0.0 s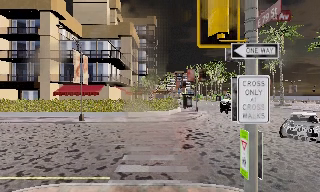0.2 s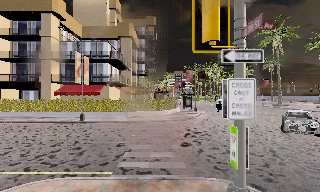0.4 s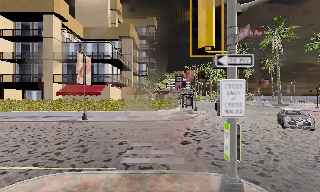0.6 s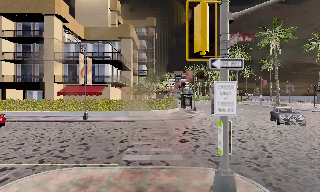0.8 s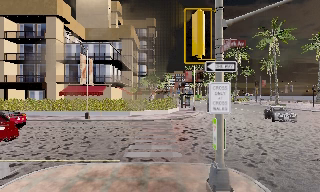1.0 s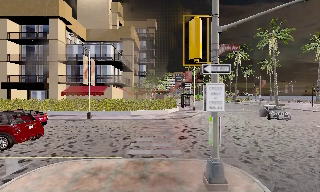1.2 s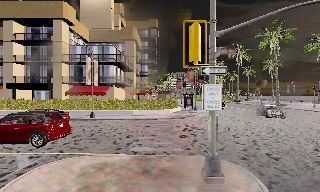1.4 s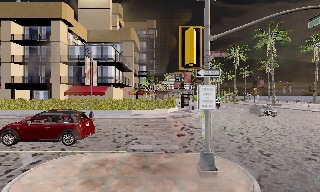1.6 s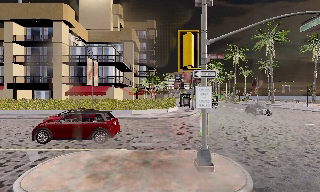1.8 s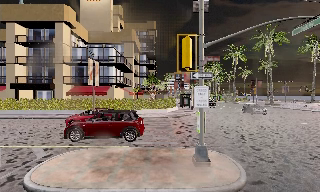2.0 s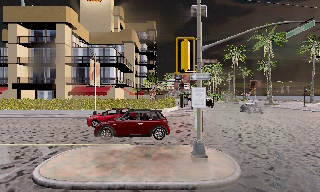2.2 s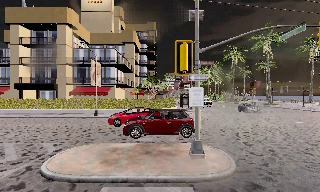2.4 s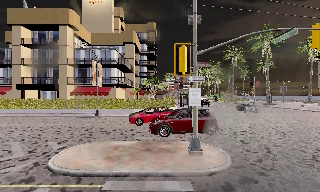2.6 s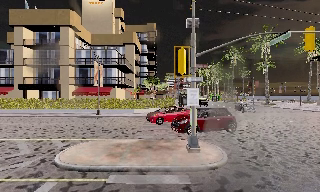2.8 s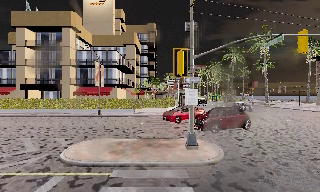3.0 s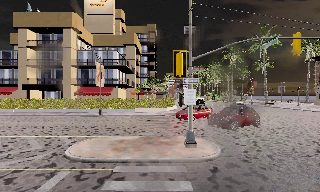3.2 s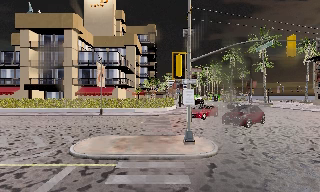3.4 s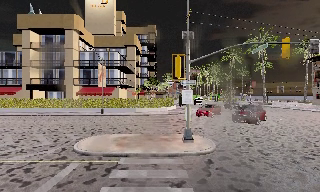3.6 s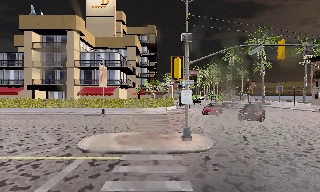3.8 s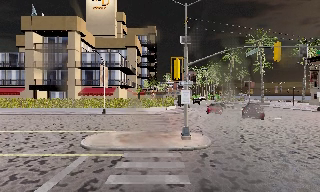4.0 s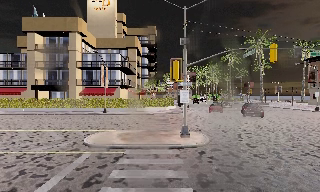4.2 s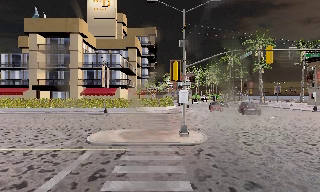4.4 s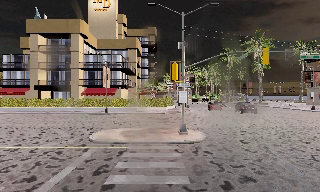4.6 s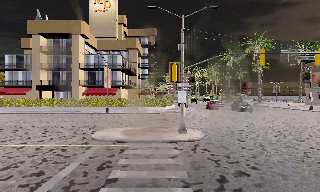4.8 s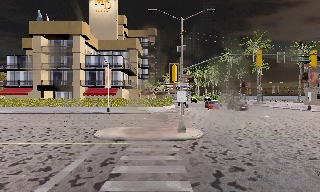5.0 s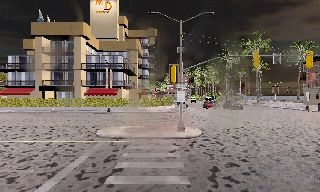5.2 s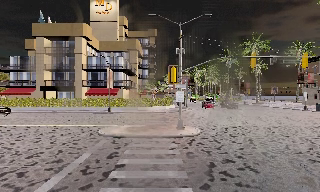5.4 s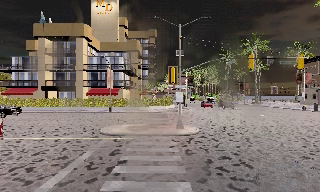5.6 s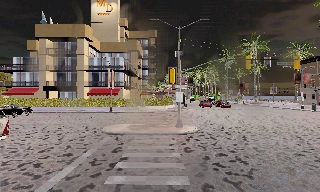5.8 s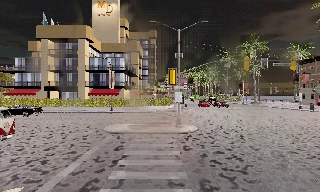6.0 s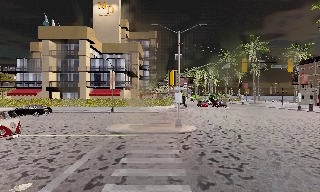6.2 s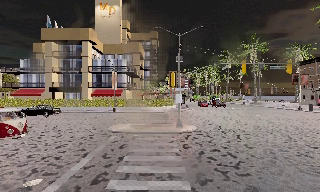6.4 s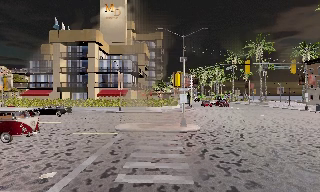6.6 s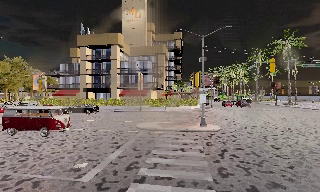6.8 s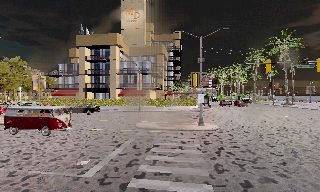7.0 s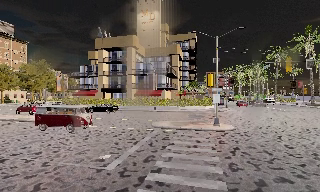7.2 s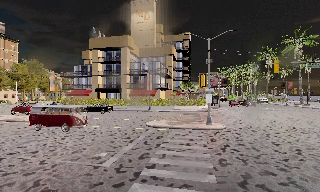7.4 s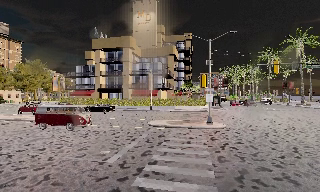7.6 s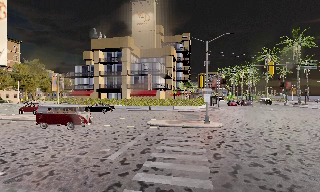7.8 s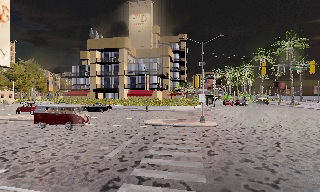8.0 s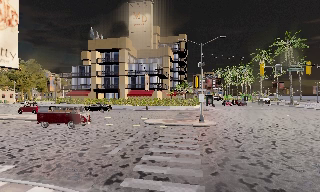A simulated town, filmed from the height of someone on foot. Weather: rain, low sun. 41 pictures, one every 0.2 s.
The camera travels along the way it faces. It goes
backward.
0.0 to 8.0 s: The scene slides to the right, as the camera pans about 10 degrees to its left. It travels backward, about 14 m, so what stands in front gets smaller.
The film runs backward here.
